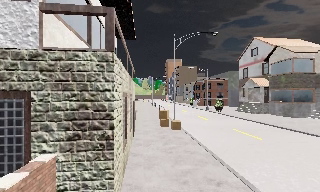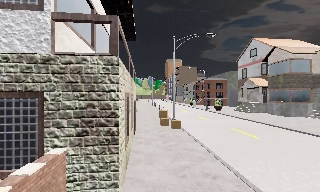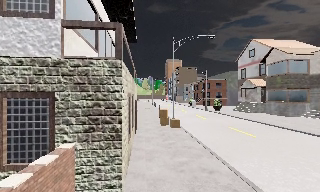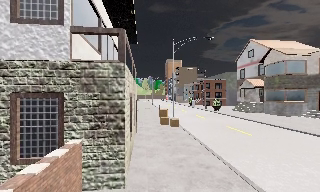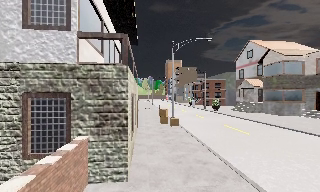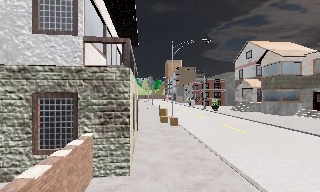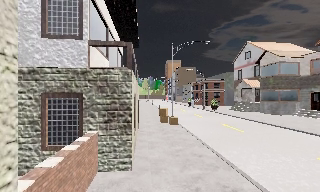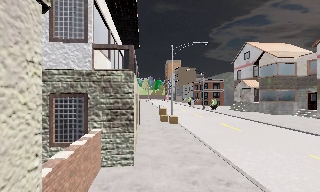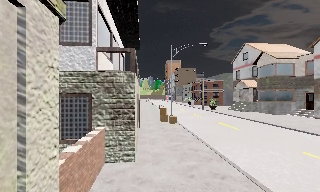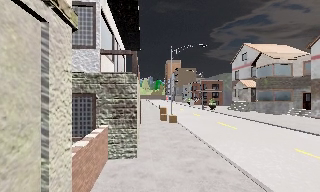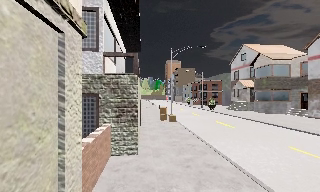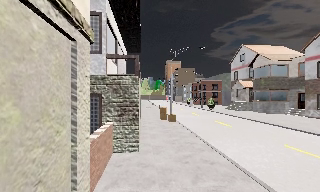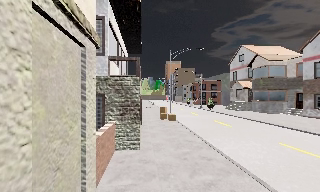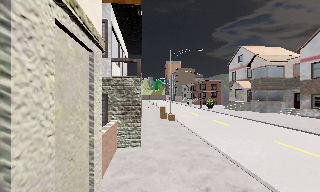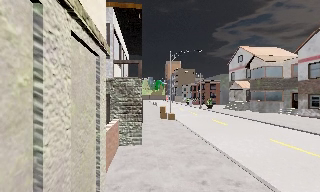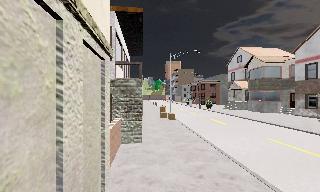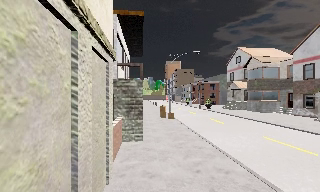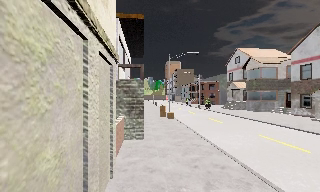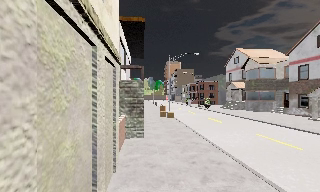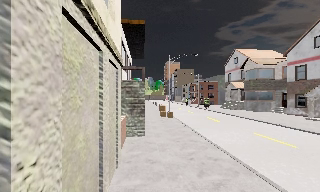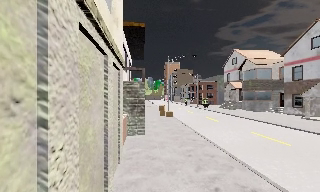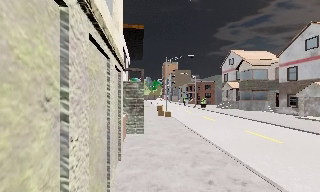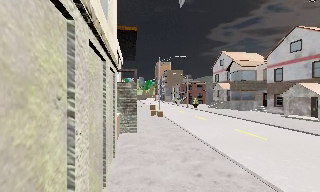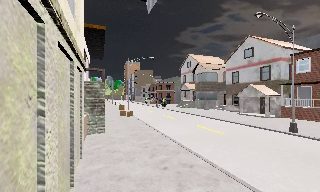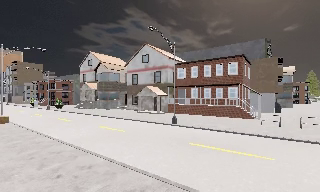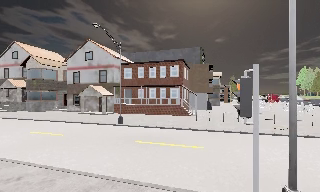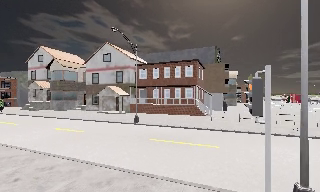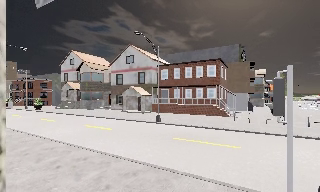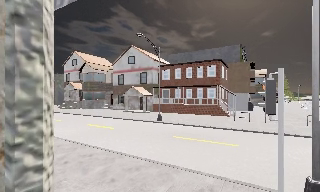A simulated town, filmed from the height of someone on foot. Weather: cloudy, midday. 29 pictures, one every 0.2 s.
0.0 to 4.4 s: The camera travels backward, about 8 m, so what stands in front gets smaller.
4.4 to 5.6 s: The camera swings to its right by about 50 degrees, and the scene slides to the left. It travels backward, about 2 m.
The film runs backward here.
